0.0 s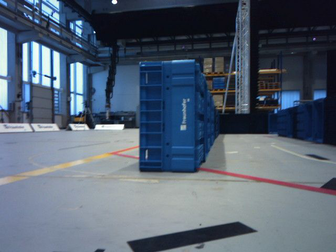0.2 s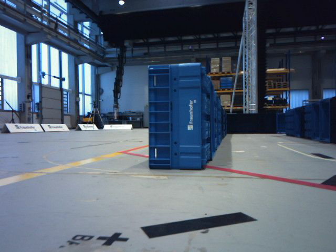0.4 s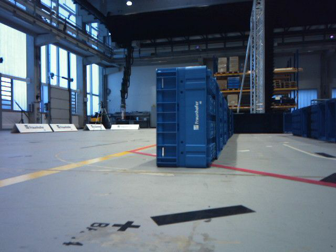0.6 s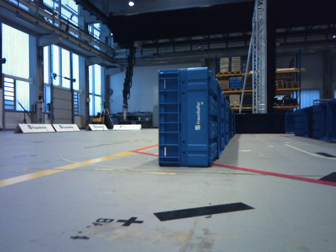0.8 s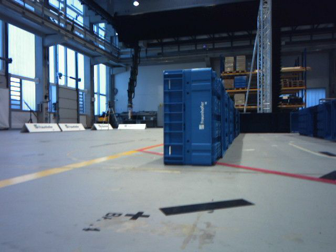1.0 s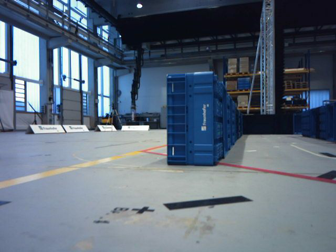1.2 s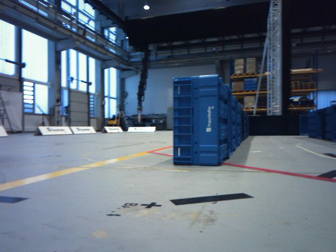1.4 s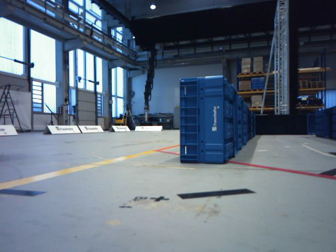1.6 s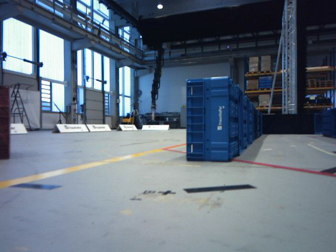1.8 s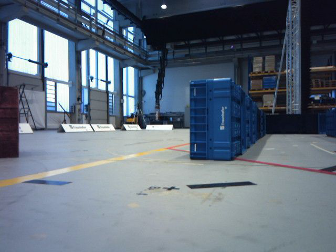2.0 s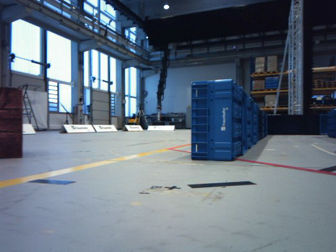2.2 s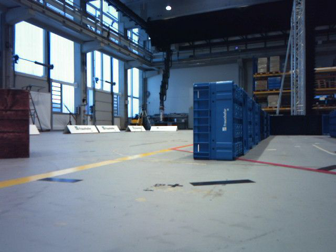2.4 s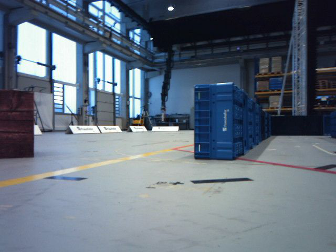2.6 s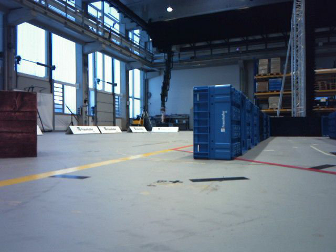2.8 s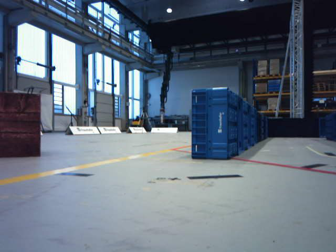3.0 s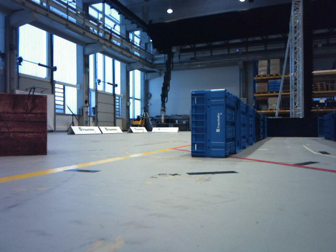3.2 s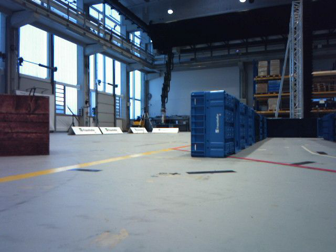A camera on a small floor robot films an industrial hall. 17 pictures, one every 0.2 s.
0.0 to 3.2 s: The camera swings to its left by about 10 degrees, and the scene slides to the right. It travels backward, about 0.7 m, so what stands in front gets smaller.
The film runs backward here.
